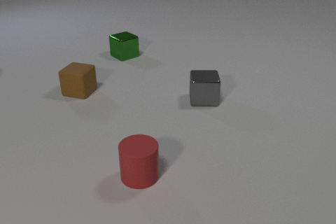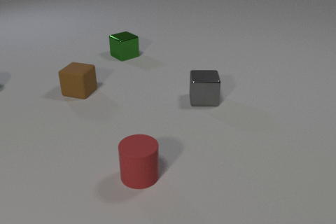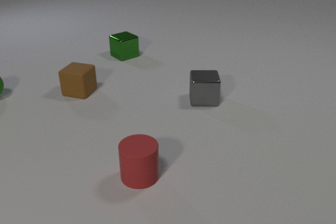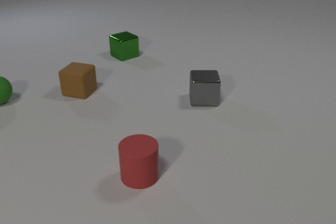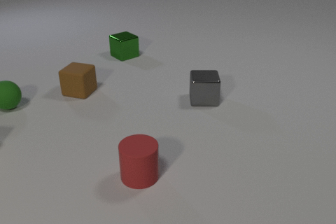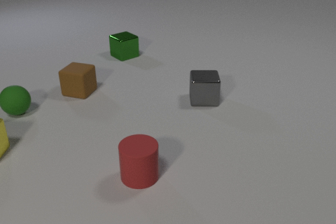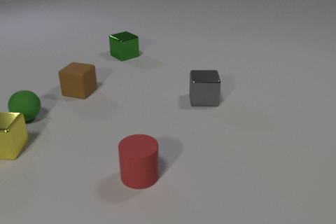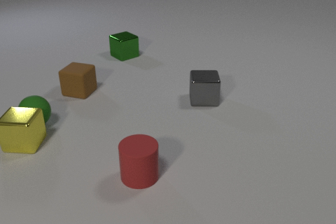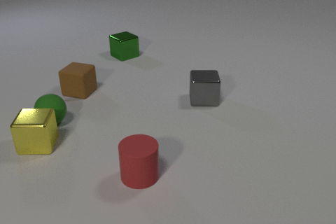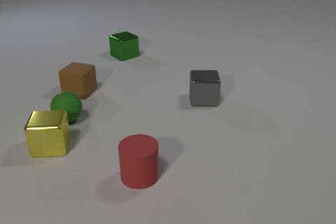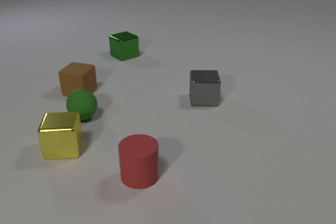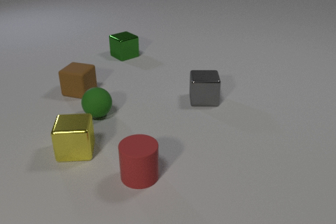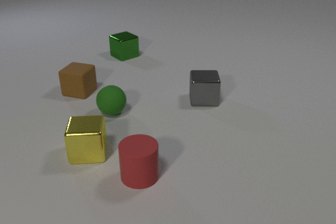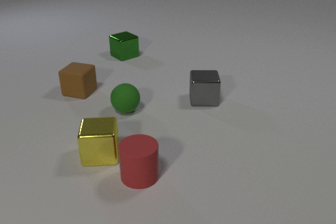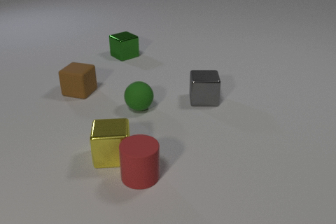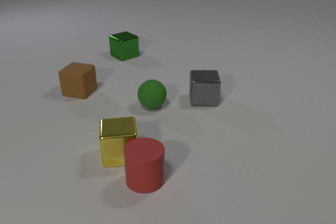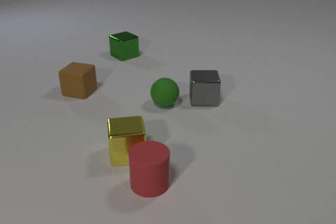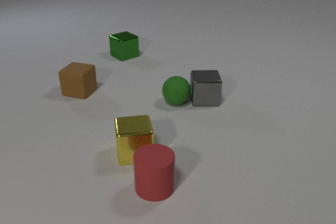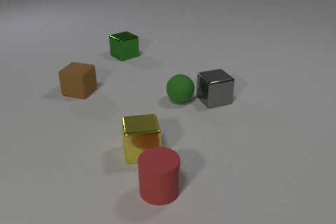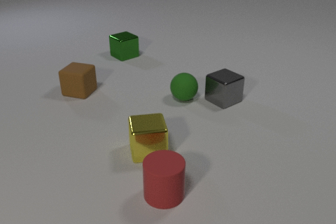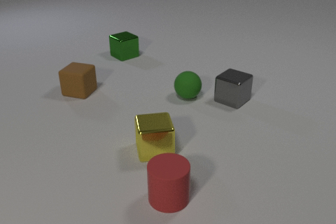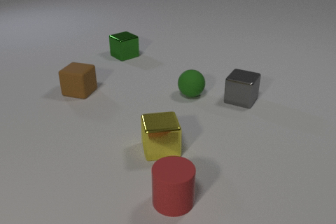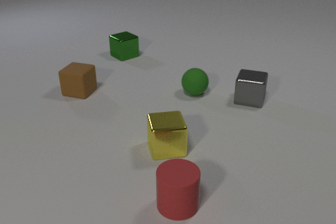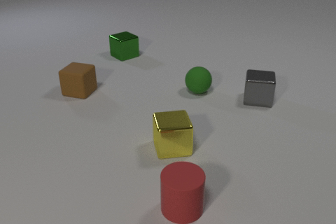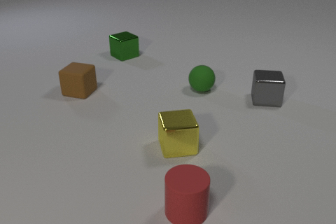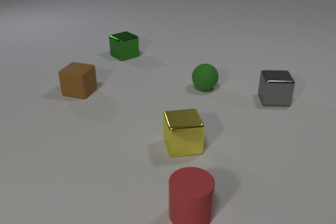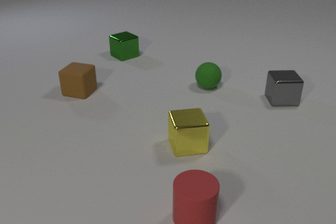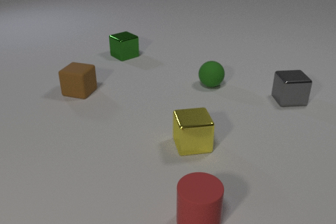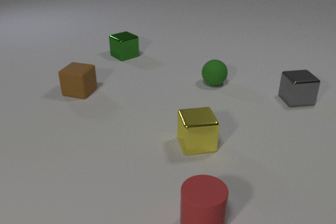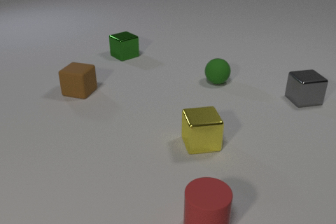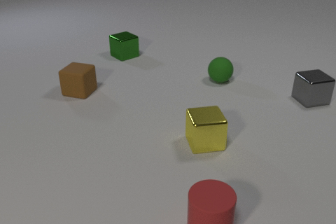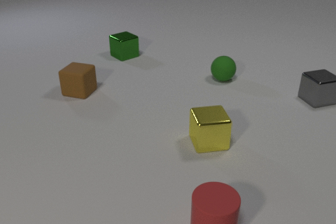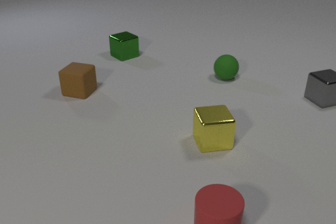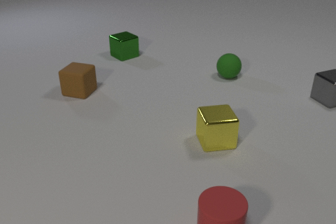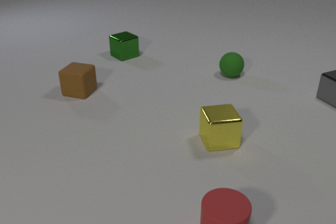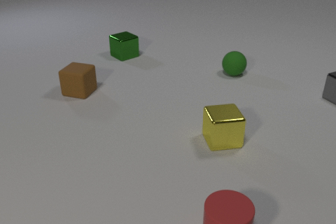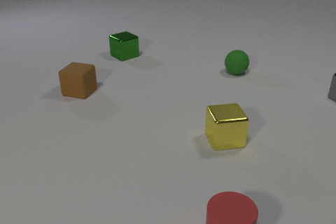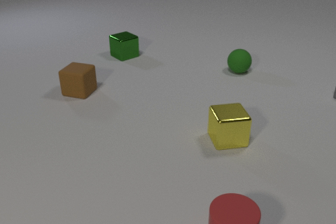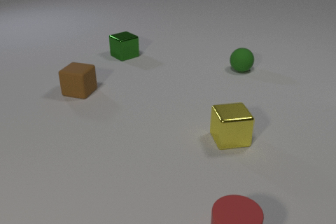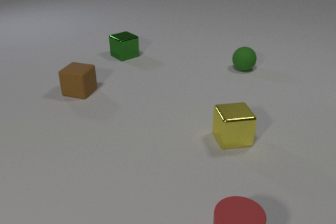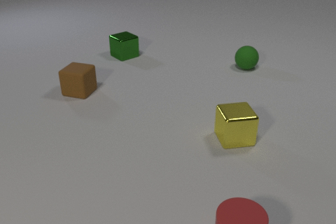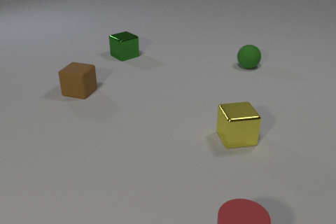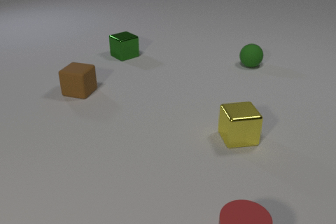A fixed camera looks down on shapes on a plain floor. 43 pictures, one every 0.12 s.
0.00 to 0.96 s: The green rubber sphere comes in at the left edge, rolls toward the camera and to the right. The yellow metal cube comes in at the left edge, slides to the right. The green rubber sphere and the yellow metal cube collide.
0.96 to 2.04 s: The green rubber sphere rolls to the right. The yellow metal cube slides to the right. The red rubber cylinder slides toward the camera and to the right. The yellow metal cube and the red rubber cylinder collide. The green rubber sphere and the gray metal cube collide.
2.04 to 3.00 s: The green rubber sphere rolls away from the camera and to the right. The yellow metal cube slides to the right. The gray metal cube slides to the right, spins counterclockwise seen from above by about 90 degrees, its near face sliding to the right. The red rubber cylinder slides toward the camera and to the right.
3.00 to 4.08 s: The green rubber sphere rolls away from the camera and to the right. The yellow metal cube slides to the right. The gray metal cube slides to the right, spins so that its near face slides to the right, counterclockwise seen from above. The red rubber cylinder slides to the right and toward the camera.
4.08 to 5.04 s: The green rubber sphere rolls away from the camera and to the right. The yellow metal cube slides to the right and away from the camera. The gray metal cube slides to the right and away from the camera, leaves at the right edge. The red rubber cylinder slides to the right and toward the camera.
How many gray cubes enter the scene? 0.
What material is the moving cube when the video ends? metal.
What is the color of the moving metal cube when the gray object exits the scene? yellow.
